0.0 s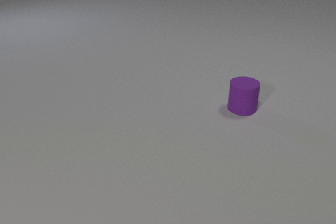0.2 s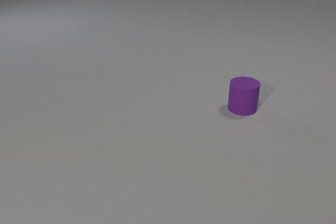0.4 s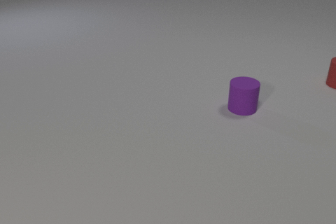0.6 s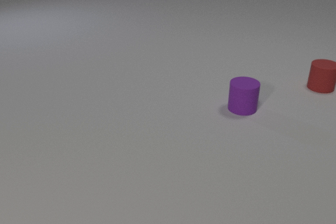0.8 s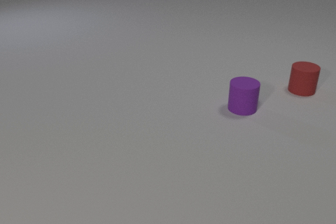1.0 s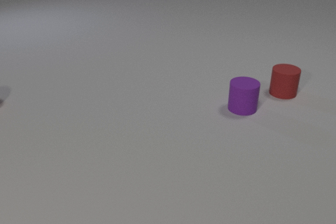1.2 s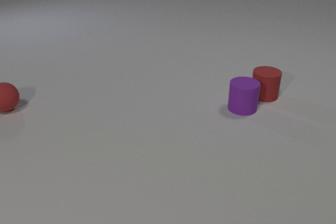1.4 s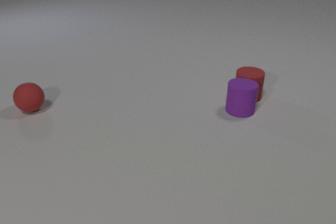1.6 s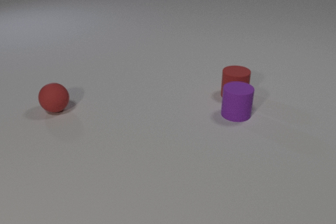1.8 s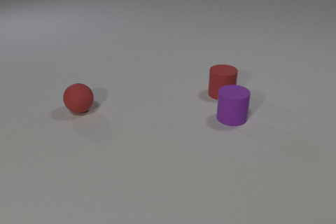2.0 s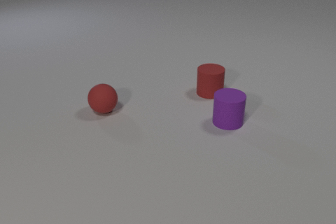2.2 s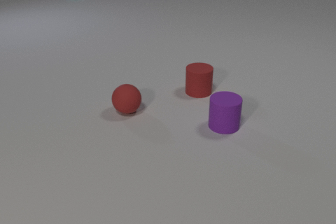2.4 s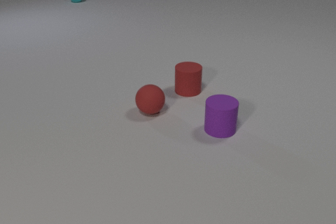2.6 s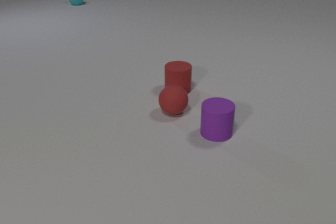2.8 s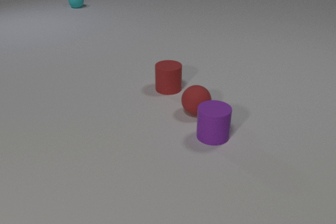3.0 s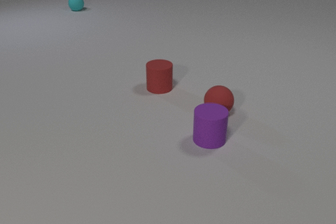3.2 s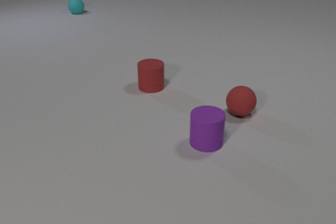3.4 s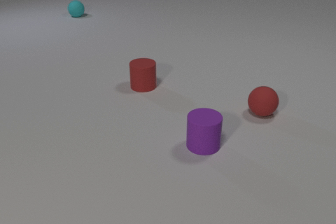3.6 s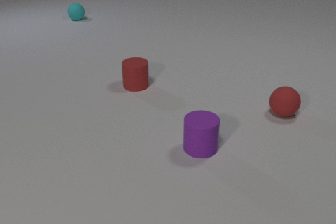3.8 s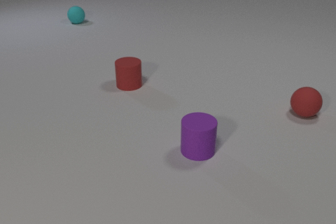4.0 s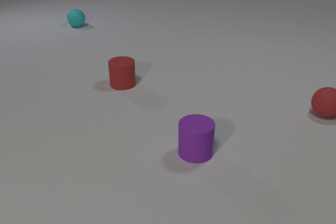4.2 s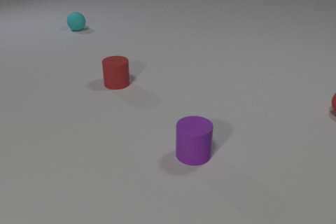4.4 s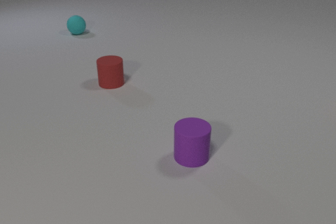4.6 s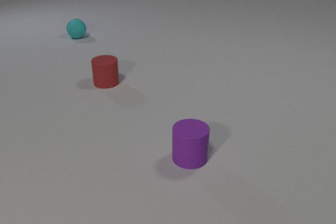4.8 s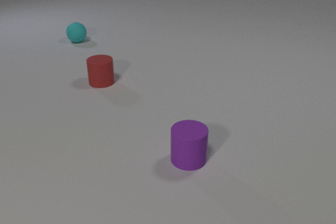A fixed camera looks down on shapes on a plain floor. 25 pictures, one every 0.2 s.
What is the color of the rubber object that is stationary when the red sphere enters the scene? purple.
What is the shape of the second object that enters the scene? sphere.
How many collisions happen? 1.
0.0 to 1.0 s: The red rubber cylinder comes in at the right edge, slides to the left and toward the camera.
1.0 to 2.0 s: The red rubber cylinder slides to the left. The red rubber sphere comes in at the left edge, rolls to the right. The purple rubber cylinder slides toward the camera and to the left. The red rubber cylinder and the purple rubber cylinder collide.
2.0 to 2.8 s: The red rubber cylinder slides to the left. The red rubber sphere rolls to the right. The purple rubber cylinder slides toward the camera and to the left. The cyan rubber sphere comes in at the top edge, rolls toward the camera.
2.8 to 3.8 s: The red rubber cylinder slides to the left. The red rubber sphere rolls to the right. The purple rubber cylinder slides toward the camera and to the left. The cyan rubber sphere rolls toward the camera.
3.8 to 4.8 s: The red rubber cylinder slides to the left. The red rubber sphere rolls to the right, leaves at the right edge. The purple rubber cylinder slides toward the camera and to the left. The cyan rubber sphere rolls toward the camera.
